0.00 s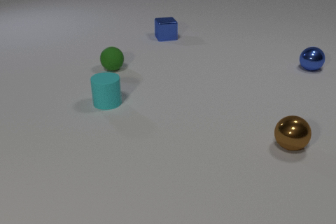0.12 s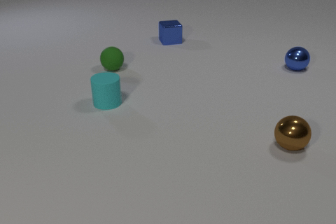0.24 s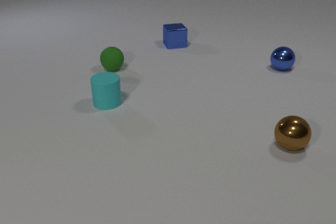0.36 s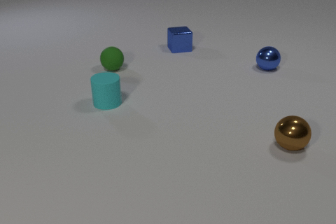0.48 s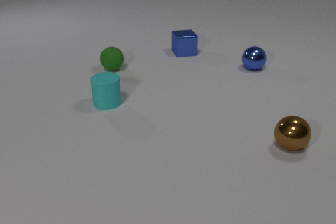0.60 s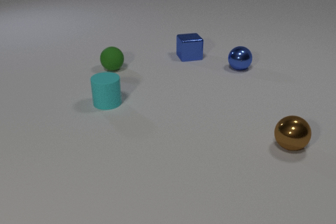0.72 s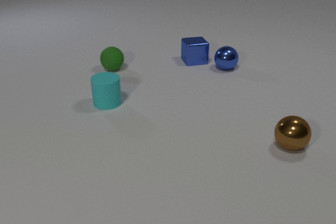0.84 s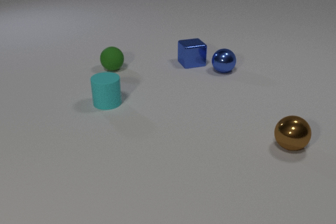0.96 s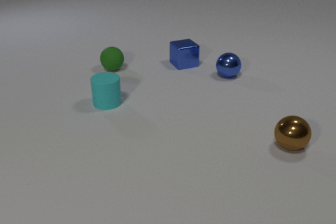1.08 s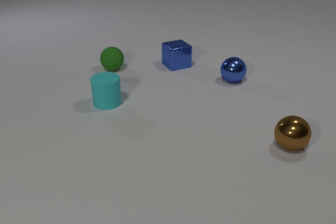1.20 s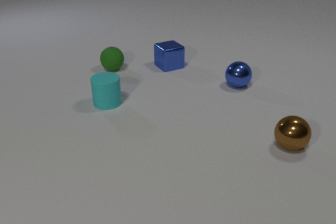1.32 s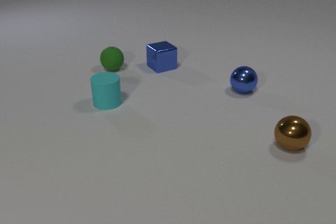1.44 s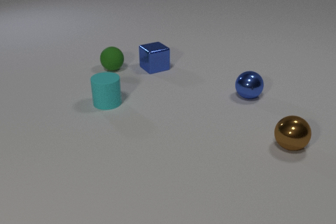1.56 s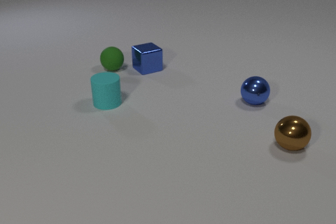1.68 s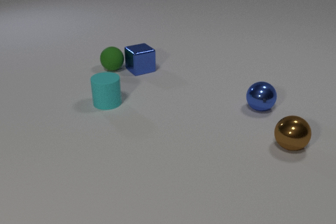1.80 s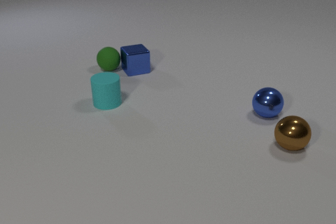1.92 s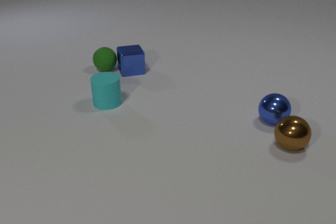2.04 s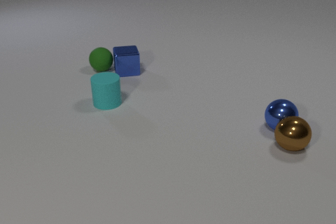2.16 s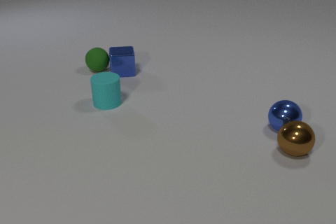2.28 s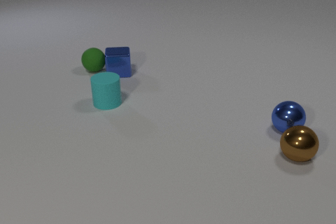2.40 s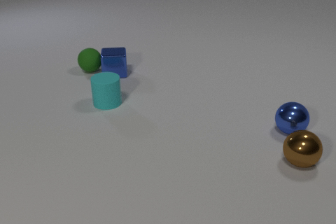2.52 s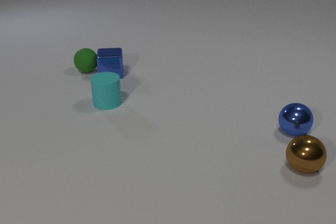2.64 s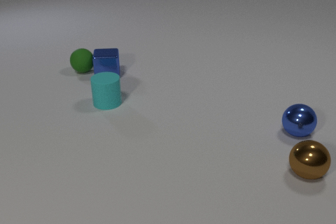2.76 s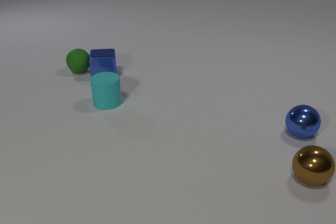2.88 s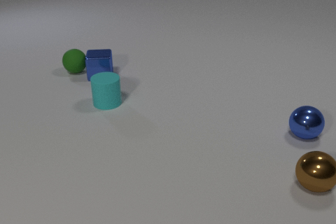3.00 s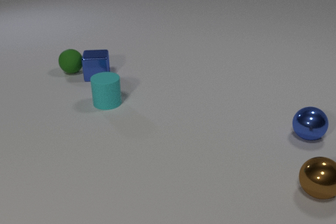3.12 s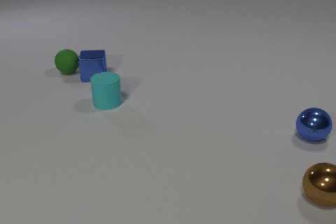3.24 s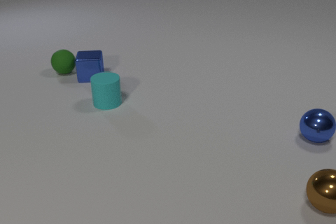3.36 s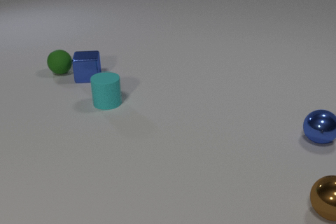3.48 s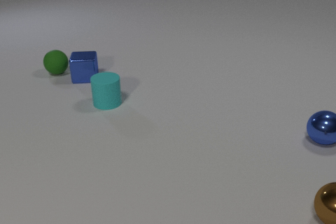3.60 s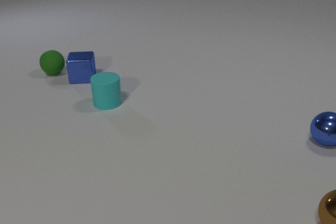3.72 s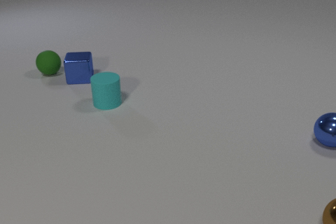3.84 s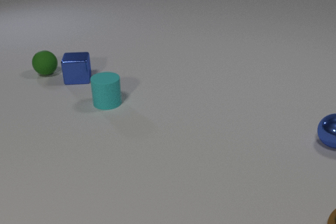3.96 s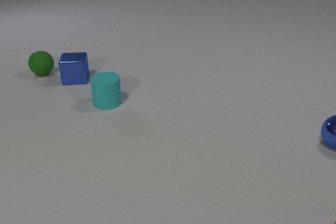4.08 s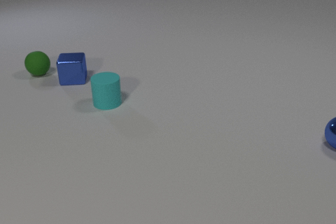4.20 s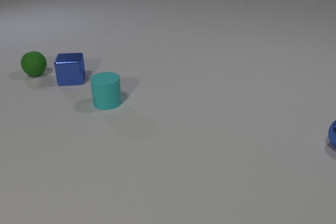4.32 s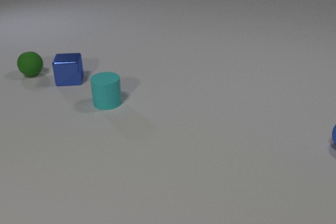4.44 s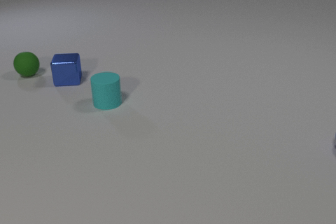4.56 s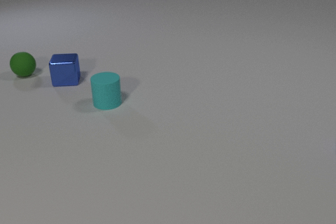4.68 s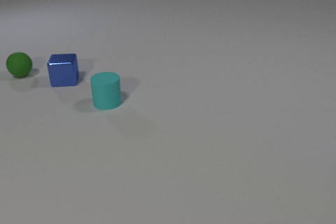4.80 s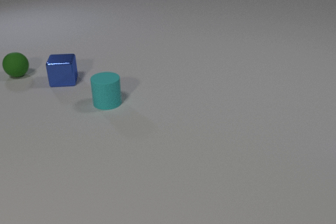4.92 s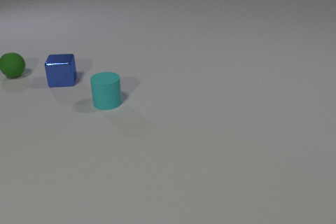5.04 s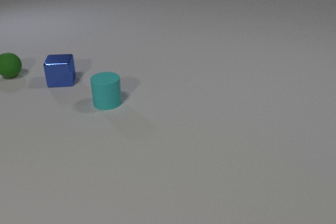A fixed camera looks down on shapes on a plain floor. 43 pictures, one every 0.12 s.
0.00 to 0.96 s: The blue metal cube slides toward the camera. The blue metal sphere rolls to the left and toward the camera. The blue metal cube and the blue metal sphere collide.
0.96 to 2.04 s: The blue metal cube slides to the left. The blue metal sphere rolls toward the camera and to the right. The green rubber sphere rolls to the left. The blue metal cube and the green rubber sphere collide. The blue metal sphere and the brown metal sphere collide.
2.04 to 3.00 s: The blue metal cube slides to the left. The blue metal sphere rolls to the right. The green rubber sphere rolls to the left. The brown metal sphere rolls toward the camera and to the right.
3.00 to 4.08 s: The blue metal cube slides to the left. The blue metal sphere rolls to the right. The green rubber sphere rolls to the left. The brown metal sphere rolls toward the camera and to the right, leaves at the right edge.
4.08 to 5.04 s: The blue metal cube slides to the left. The blue metal sphere rolls to the right, leaves at the right edge. The green rubber sphere rolls to the left.
Are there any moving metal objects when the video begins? yes.
How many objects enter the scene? 0.
How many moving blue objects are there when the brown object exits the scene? 2.
